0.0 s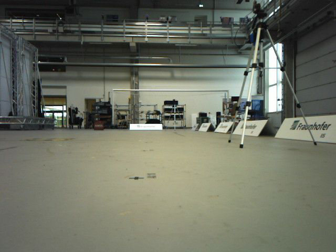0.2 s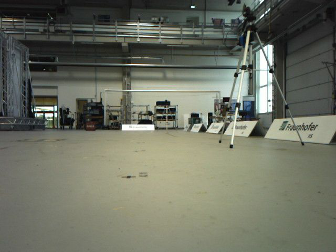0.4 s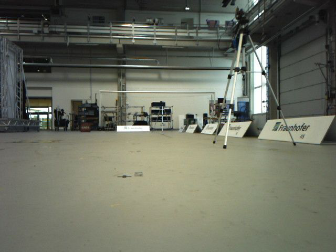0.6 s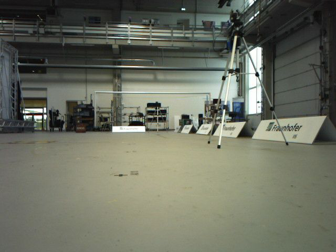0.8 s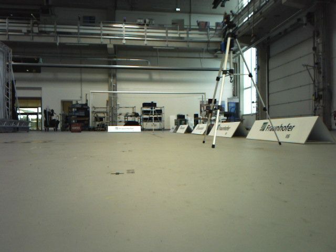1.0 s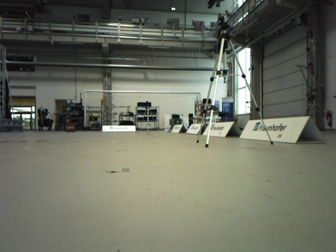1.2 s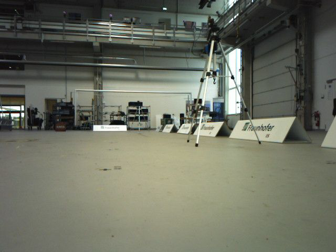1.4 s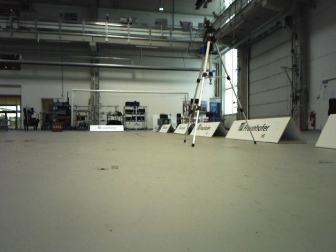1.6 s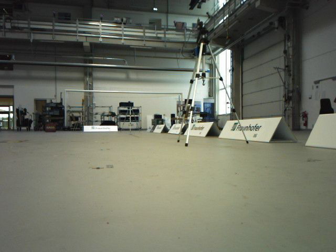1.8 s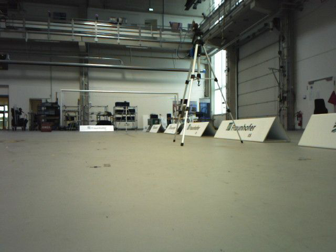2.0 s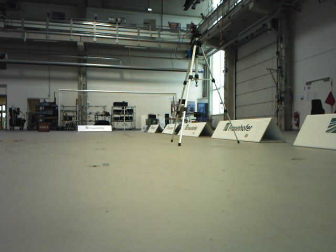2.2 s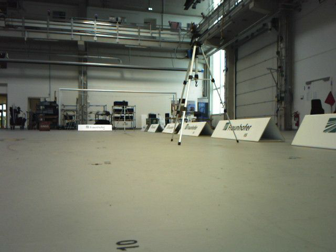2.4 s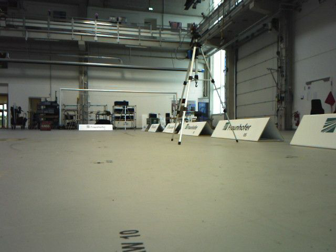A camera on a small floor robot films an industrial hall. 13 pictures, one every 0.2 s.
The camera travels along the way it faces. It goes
backward.
0.0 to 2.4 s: The scene slides to the left, as the camera pans about 10 degrees to its right. It travels backward, about 0.4 m, so what stands in front gets smaller.
The film runs backward here.
